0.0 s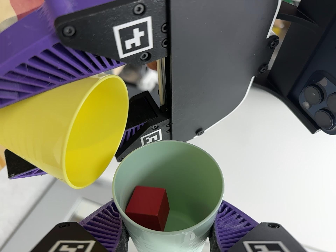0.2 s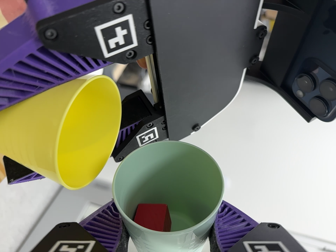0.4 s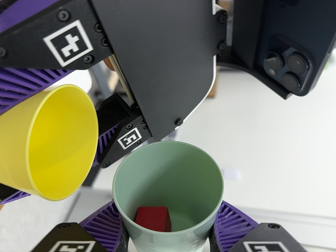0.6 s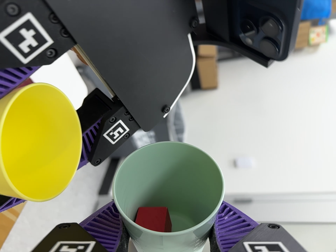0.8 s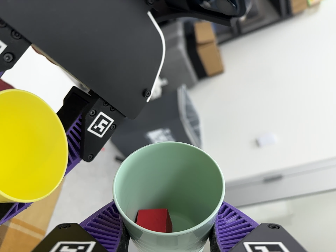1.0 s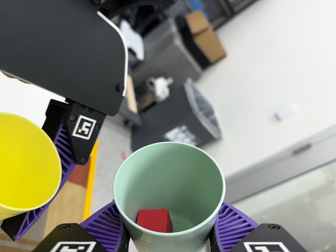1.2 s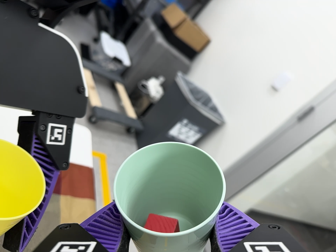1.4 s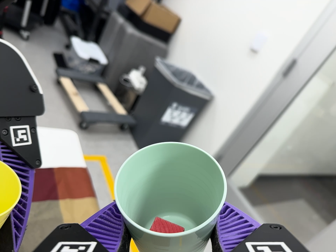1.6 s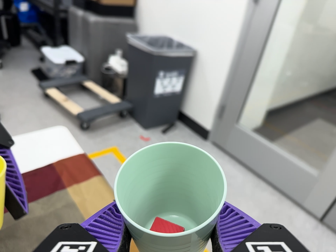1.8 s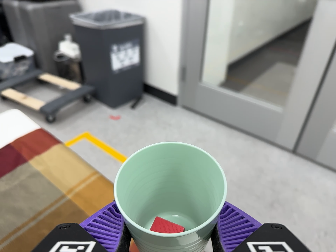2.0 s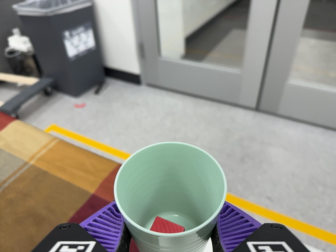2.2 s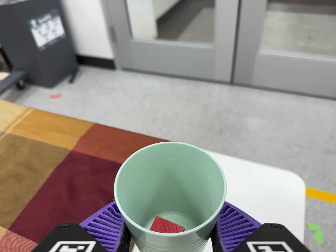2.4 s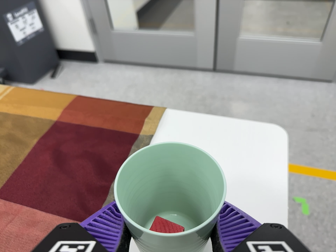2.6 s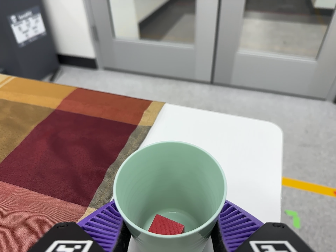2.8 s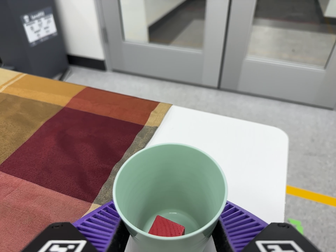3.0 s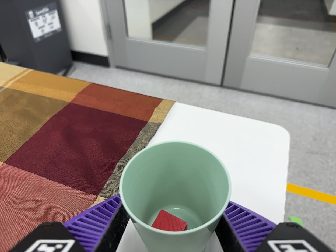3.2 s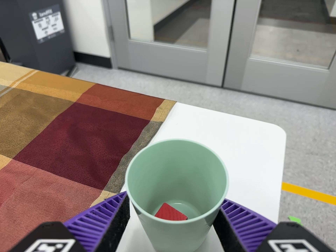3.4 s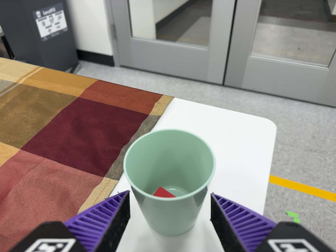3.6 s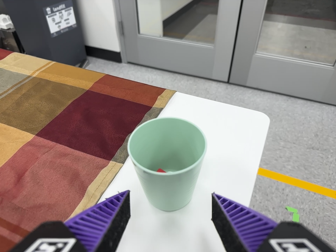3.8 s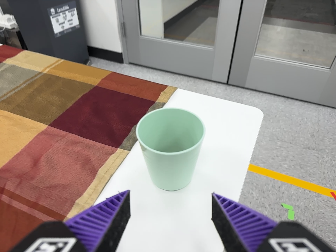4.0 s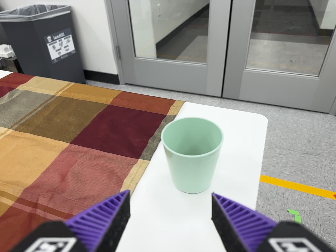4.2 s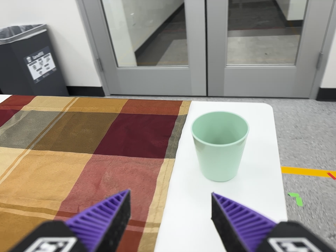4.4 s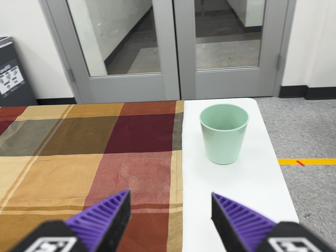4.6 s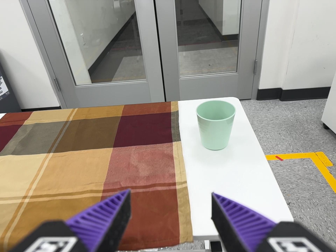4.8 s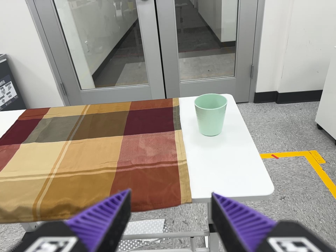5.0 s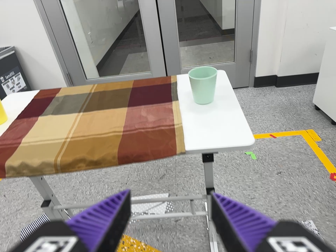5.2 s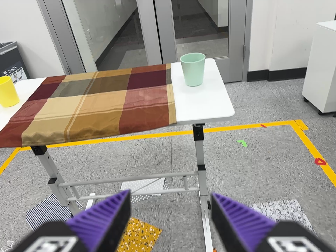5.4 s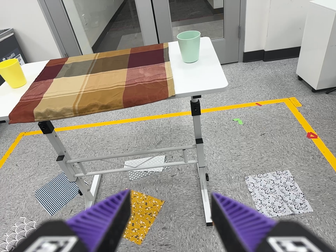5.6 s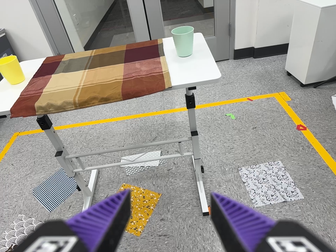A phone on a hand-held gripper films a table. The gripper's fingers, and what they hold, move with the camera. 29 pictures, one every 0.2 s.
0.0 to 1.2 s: The camera pans to its left by about 15 degrees. It travels to its right, about 14 cm. It rolls about its line of sight by about 60 degrees, and the scene rotates counterclockwise.
1.2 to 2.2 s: The scene slides to the left, as the camera pans about 15 degrees to its right. It travels toward the bottom of its view and to its right, about 30 cm, so close, fixed things drift upward. Its aim tips toward the bottom of its view by about 20 degrees, and the scene shifts upward. It rolls about its line of sight by about 65 degrees, and the scene rotates counterclockwise.
2.2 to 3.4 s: The camera travels toward the bottom of its view and backward, about 10 cm, so close, fixed things drift upward.
3.4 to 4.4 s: The camera pans to its right by about 10 degrees. It travels backward, to its left and toward the bottom of its view, about 24 cm, so what stands in front gets smaller. It rolls about its line of sight by about 15 degrees, and the scene rotates counterclockwise.
4.4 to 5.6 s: The camera travels backward and toward the bottom of its view, about 50 cm, so what stands in front gets smaller.
The film runs backward here.
